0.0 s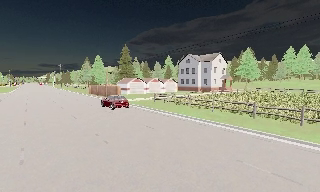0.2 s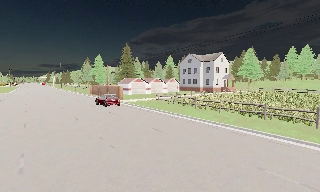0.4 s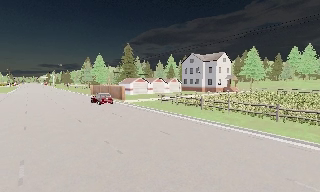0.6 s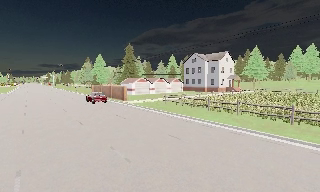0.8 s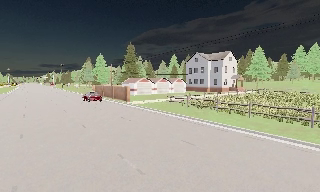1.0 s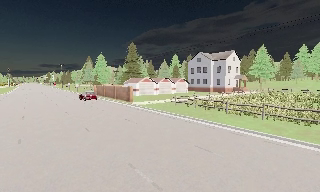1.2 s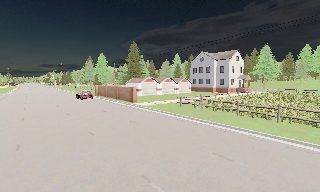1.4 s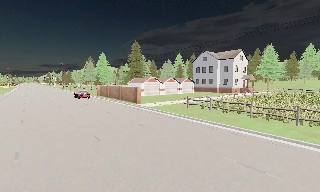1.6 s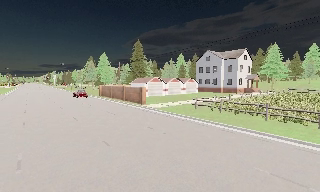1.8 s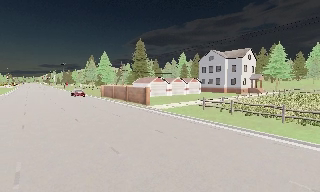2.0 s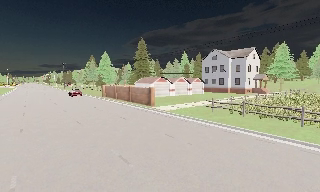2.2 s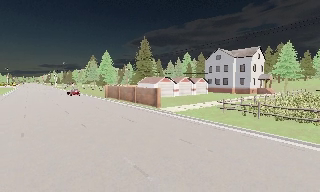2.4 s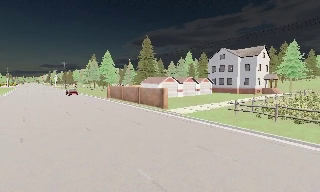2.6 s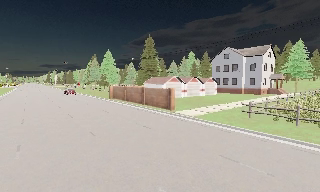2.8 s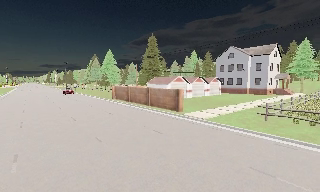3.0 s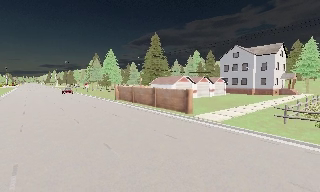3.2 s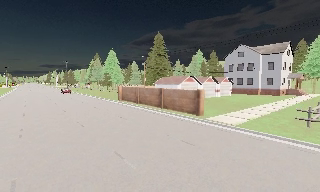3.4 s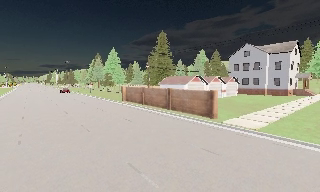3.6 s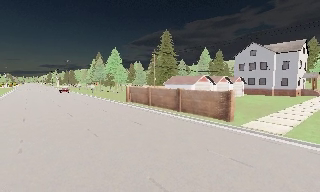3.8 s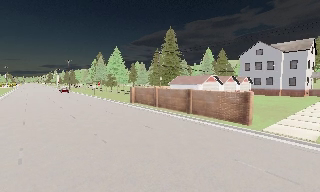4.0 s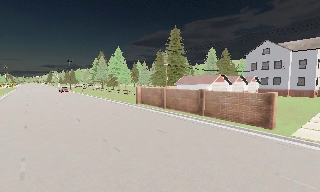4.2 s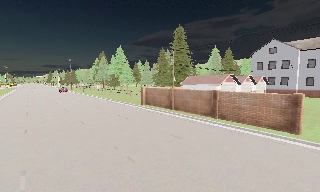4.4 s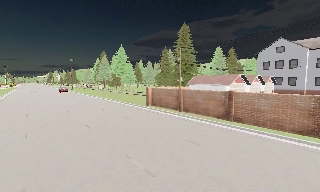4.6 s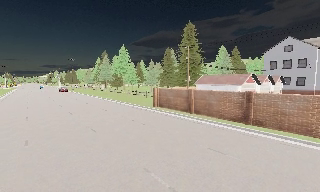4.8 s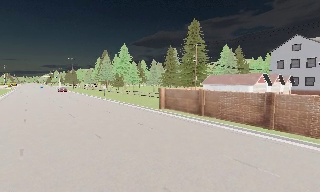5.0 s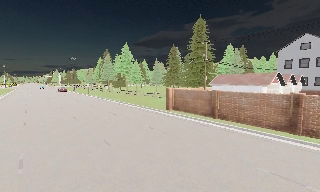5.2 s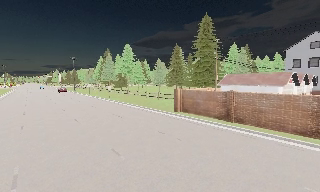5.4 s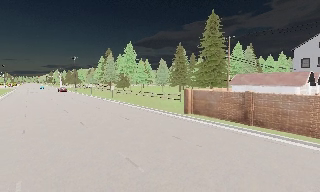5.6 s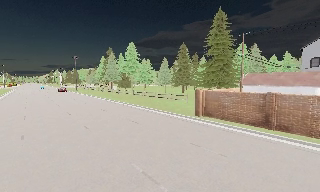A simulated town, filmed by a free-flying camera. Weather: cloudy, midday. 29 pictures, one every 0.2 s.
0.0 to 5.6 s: The camera travels forward and to its left, about 35 m, so what stands in front looms larger.
The film runs forward here.
